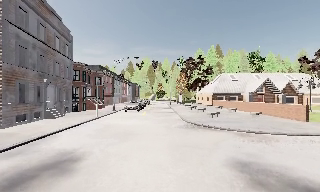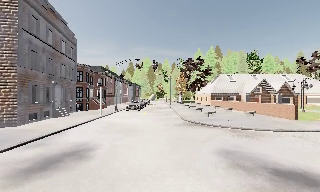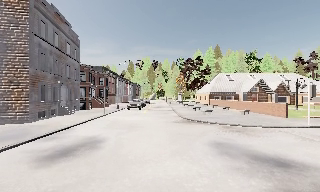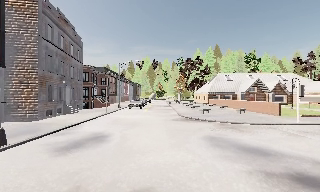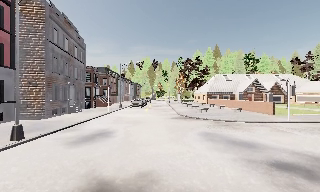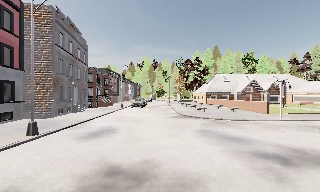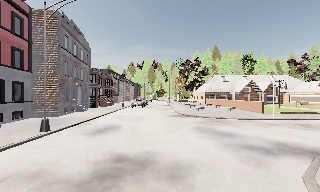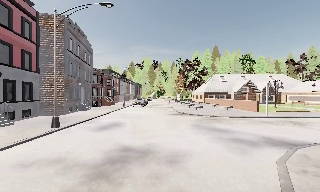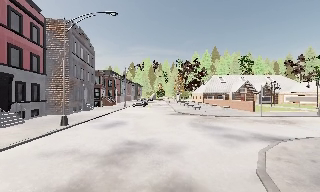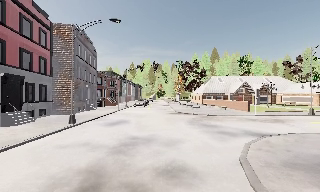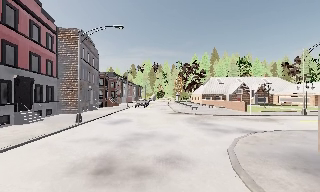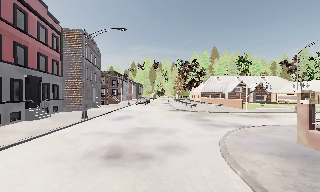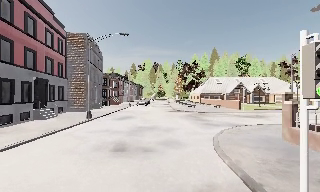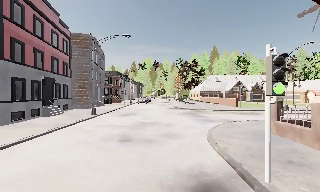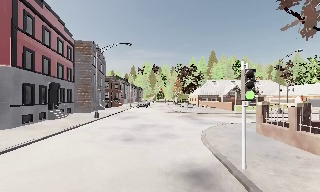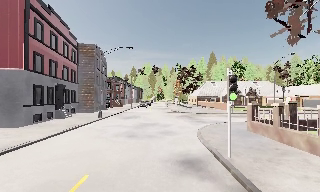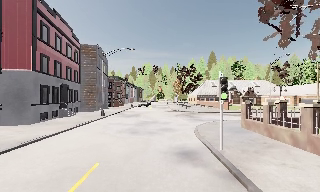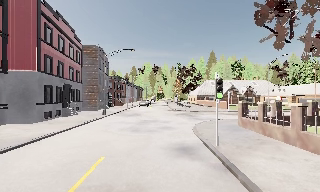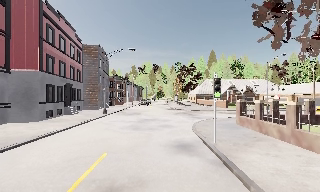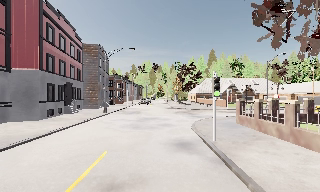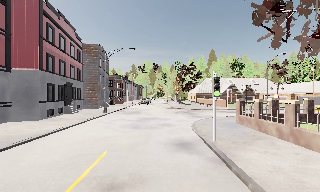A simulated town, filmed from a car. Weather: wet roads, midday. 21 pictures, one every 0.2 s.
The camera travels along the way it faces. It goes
backward.
0.0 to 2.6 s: The camera travels backward, about 12 m, so what stands in front gets smaller.
2.6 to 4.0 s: The camera travels backward, about 3.5 m, so what stands in front gets smaller. It loses speed.
The film runs backward here.
